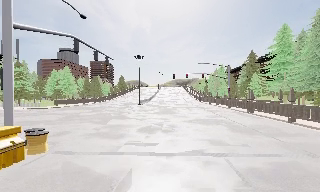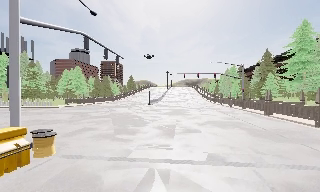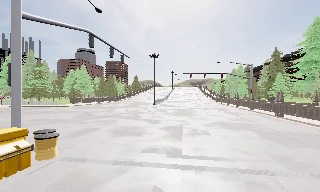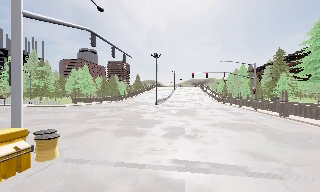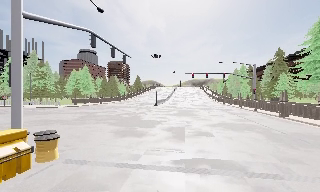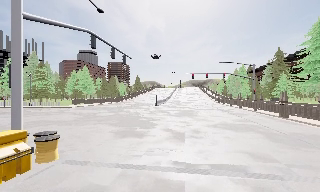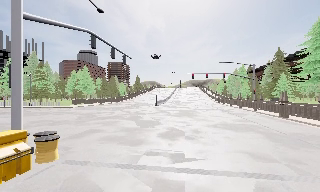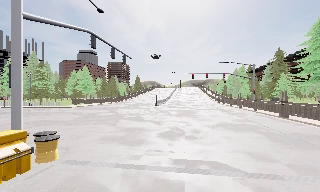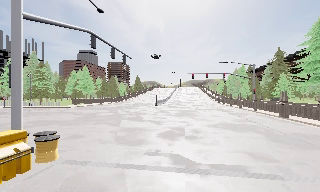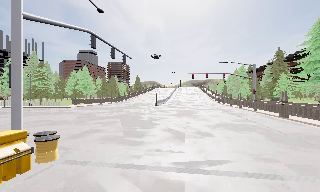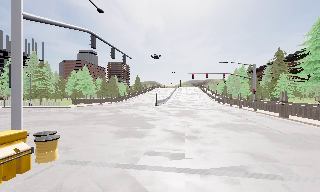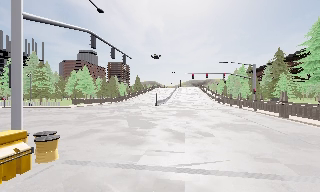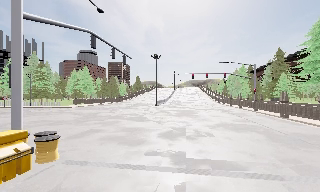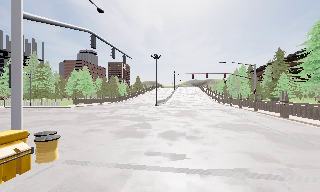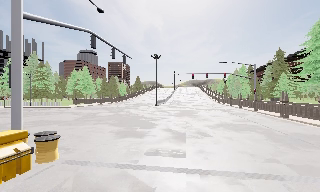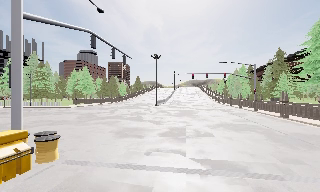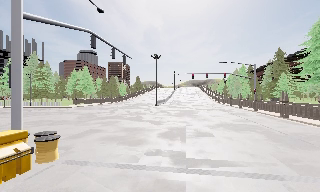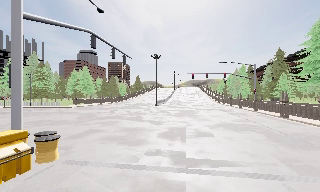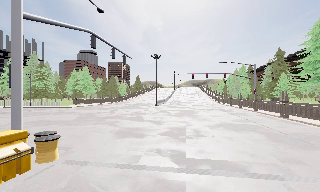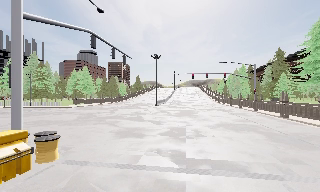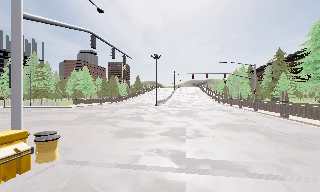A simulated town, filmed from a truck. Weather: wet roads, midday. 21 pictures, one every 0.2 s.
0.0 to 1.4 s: The camera travels forward, about 1.5 m, so what stands in front looms larger. It loses speed.
1.4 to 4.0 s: The camera keeps its place and its aim.
The film runs forward here.
